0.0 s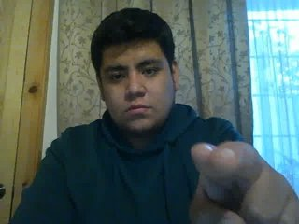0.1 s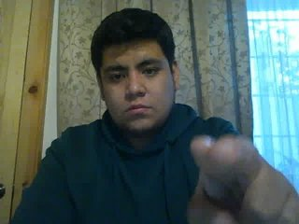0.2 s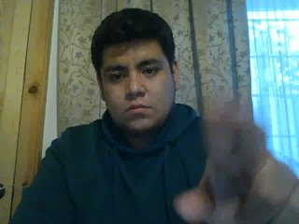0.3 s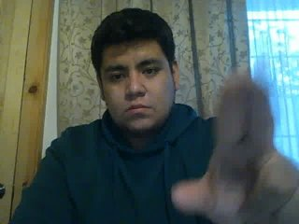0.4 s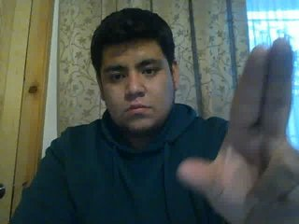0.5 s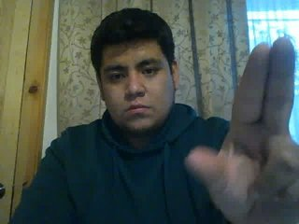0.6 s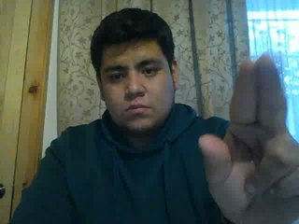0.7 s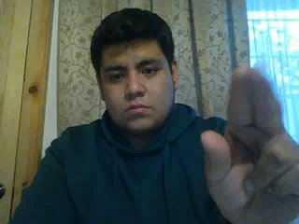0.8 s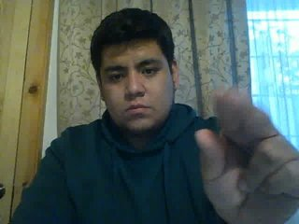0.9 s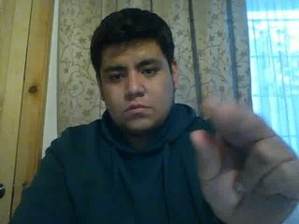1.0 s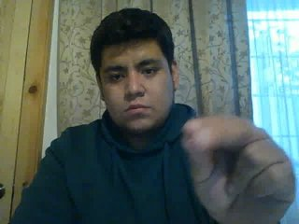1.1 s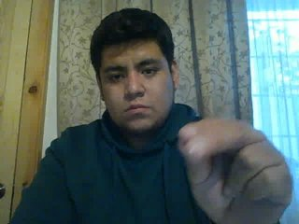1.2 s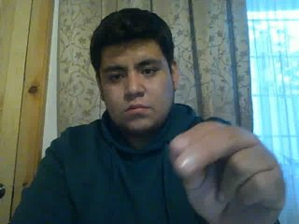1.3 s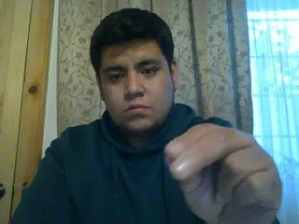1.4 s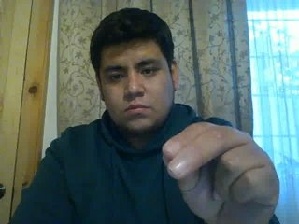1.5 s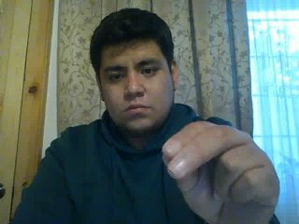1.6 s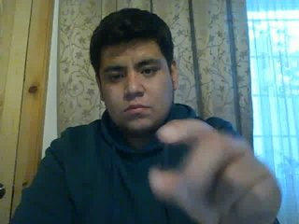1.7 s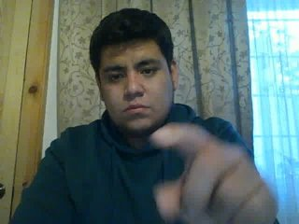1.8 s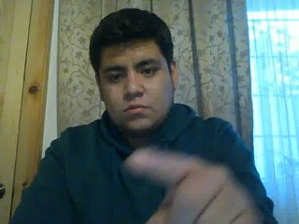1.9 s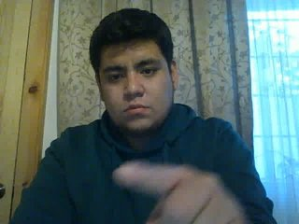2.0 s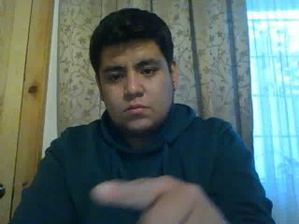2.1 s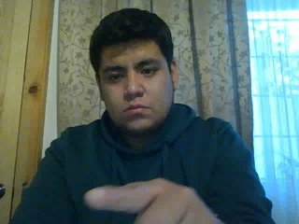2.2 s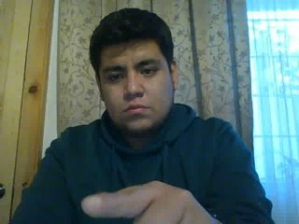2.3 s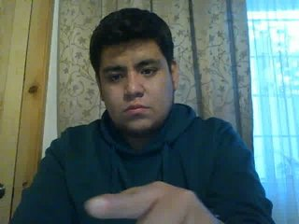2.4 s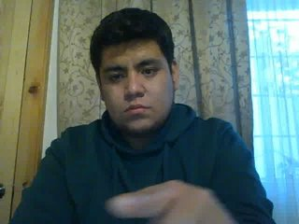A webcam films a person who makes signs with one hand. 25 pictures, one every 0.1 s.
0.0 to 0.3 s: Pointing with two fingers.
0.4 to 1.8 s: Zoom out.
1.9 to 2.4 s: Pointing with one finger.
